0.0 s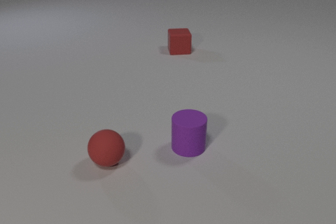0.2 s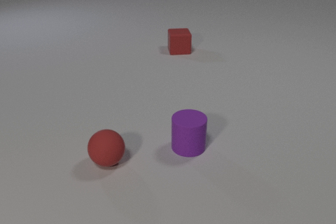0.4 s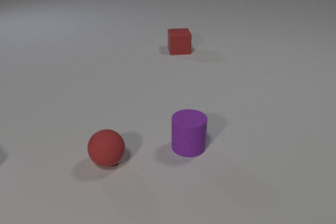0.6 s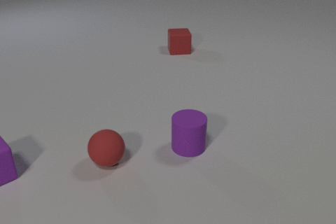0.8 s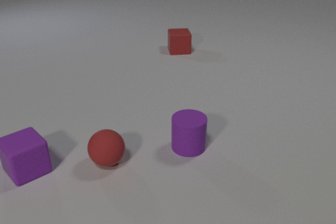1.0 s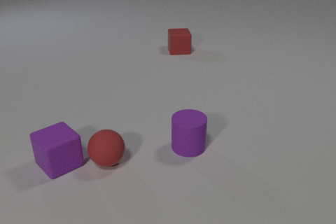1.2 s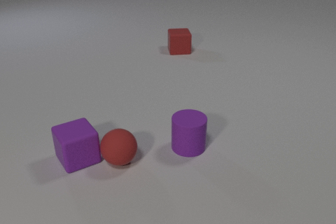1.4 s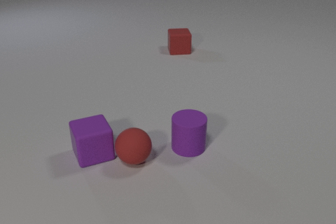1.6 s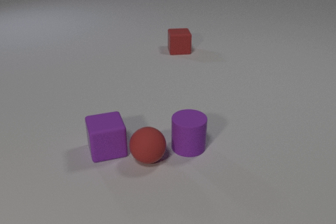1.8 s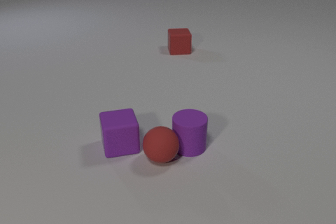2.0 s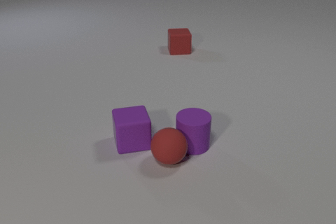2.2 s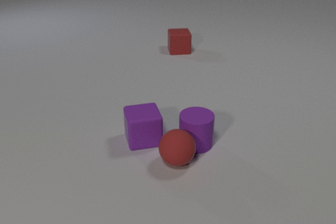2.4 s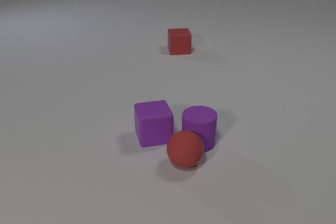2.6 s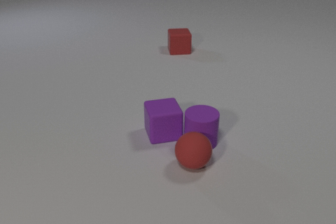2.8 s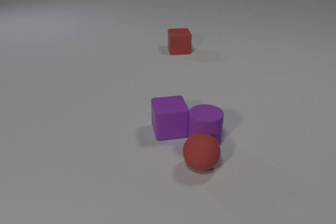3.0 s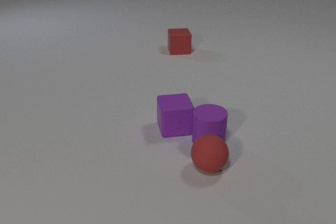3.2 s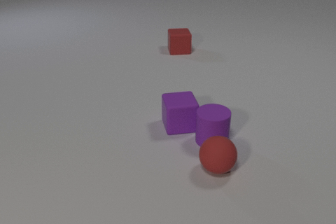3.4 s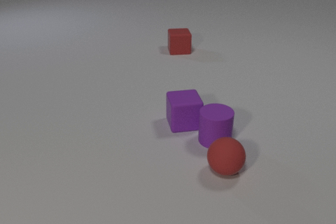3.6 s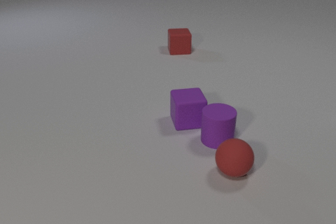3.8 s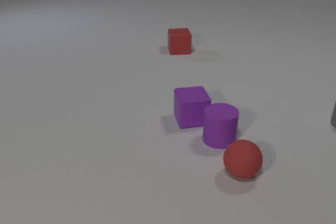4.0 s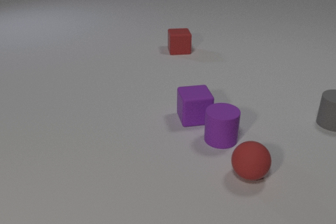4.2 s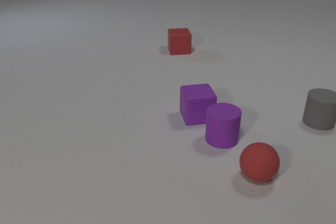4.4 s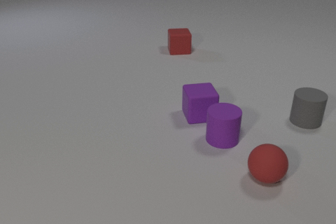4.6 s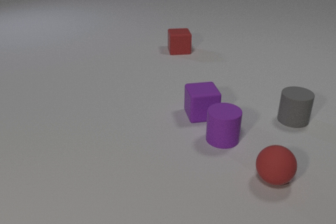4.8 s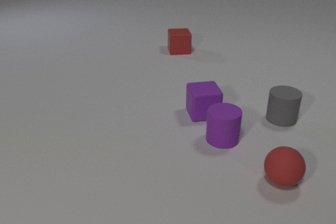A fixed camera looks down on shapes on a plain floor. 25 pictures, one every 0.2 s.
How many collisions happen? 3.
Are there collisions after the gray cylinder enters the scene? no.
How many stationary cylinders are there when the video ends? 1.
0.0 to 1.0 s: The purple rubber cube comes in at the left edge, slides to the right.
1.0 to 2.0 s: The purple rubber cube slides to the right, spins so that its near face slides to the left, clockwise seen from above. The red rubber sphere rolls to the right. The purple rubber cube and the red rubber sphere collide. The red rubber sphere and the purple rubber cylinder collide.
2.0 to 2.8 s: The purple rubber cube slides to the right and away from the camera. The red rubber sphere rolls to the right. The purple rubber cylinder slides to the right and away from the camera. The purple rubber cube and the purple rubber cylinder collide.
2.8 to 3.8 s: The purple rubber cube slides away from the camera and to the right. The red rubber sphere rolls to the right. The purple rubber cylinder slides to the right. The gray rubber cylinder comes in at the right edge.
3.8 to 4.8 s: The purple rubber cube slides away from the camera and to the right. The red rubber sphere rolls to the right. The gray rubber cylinder slides to the left.
